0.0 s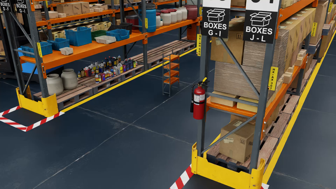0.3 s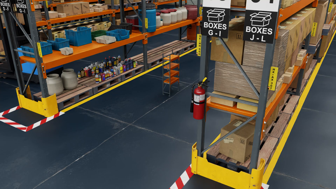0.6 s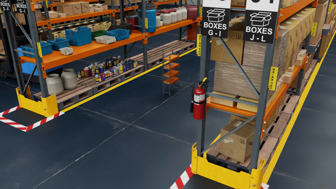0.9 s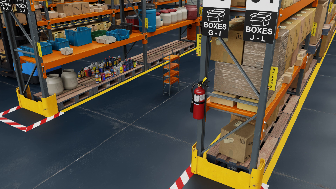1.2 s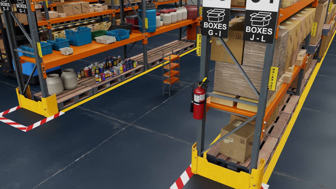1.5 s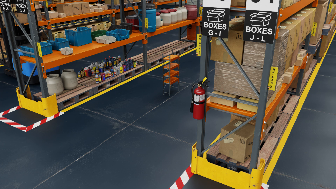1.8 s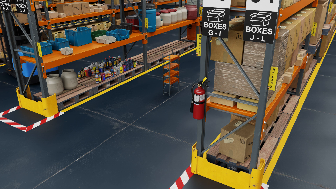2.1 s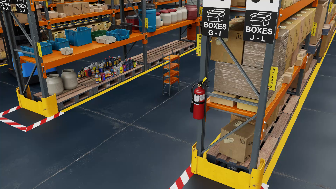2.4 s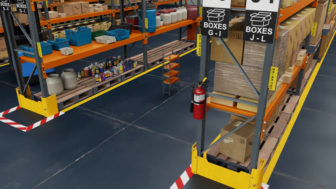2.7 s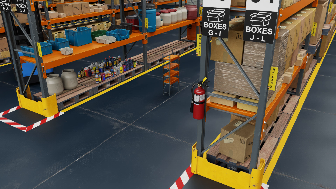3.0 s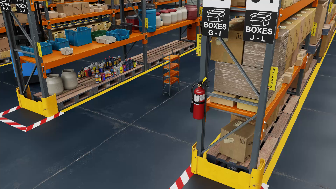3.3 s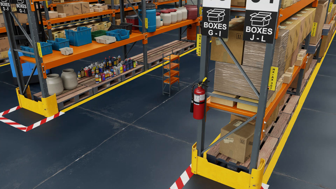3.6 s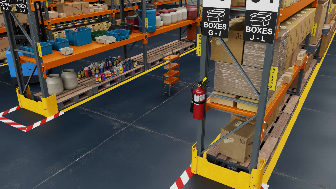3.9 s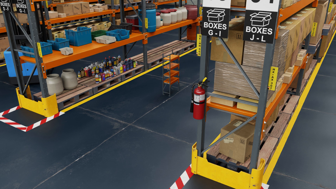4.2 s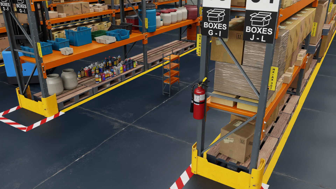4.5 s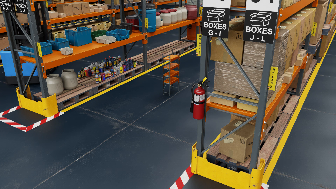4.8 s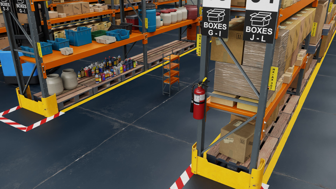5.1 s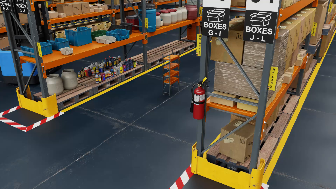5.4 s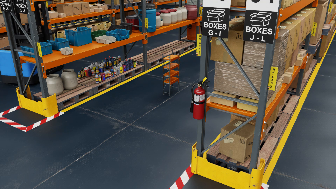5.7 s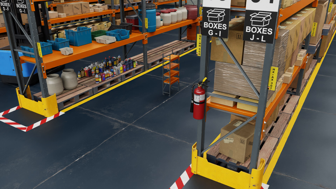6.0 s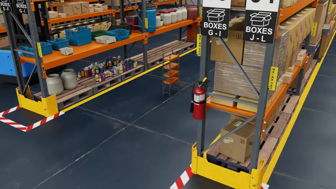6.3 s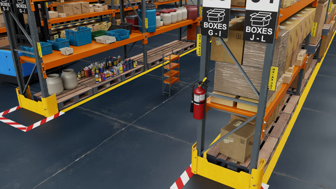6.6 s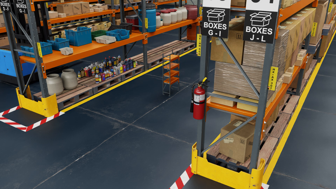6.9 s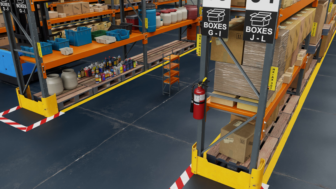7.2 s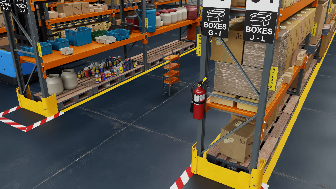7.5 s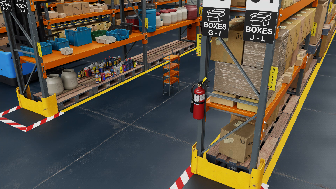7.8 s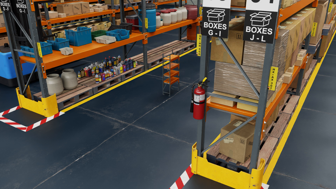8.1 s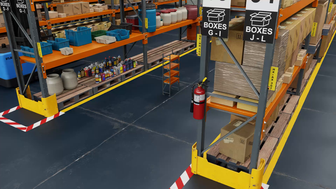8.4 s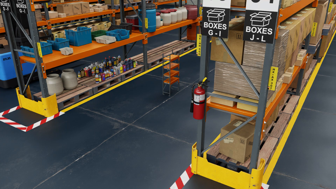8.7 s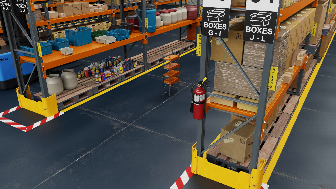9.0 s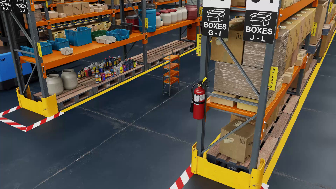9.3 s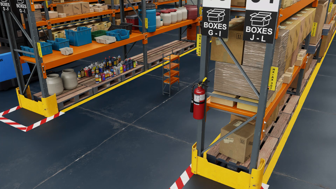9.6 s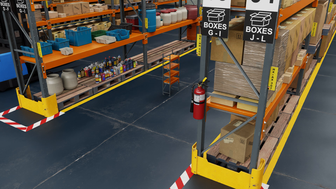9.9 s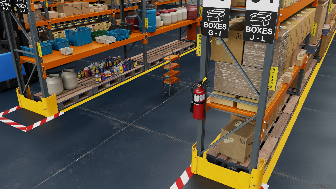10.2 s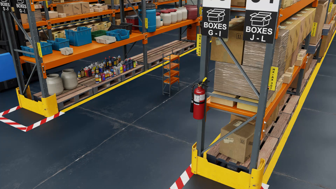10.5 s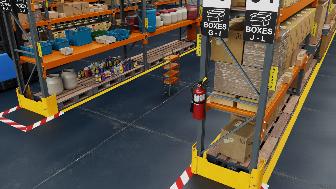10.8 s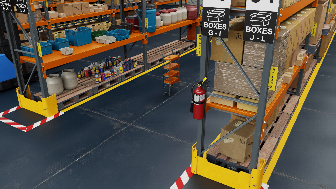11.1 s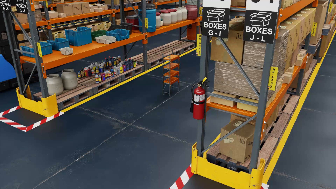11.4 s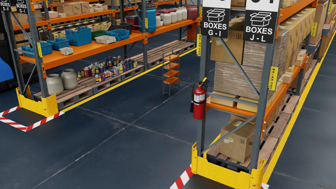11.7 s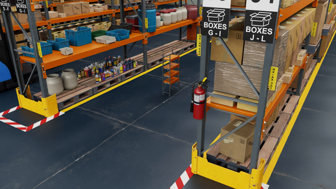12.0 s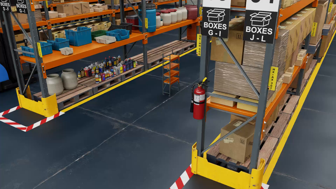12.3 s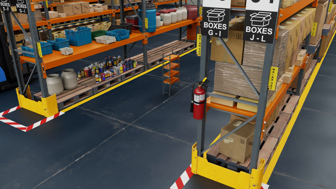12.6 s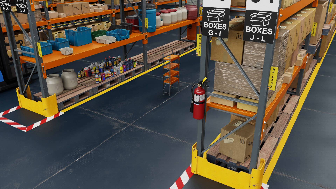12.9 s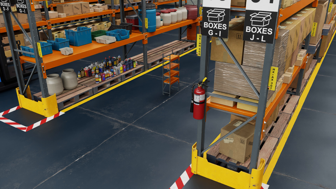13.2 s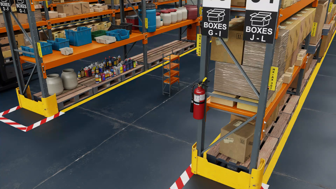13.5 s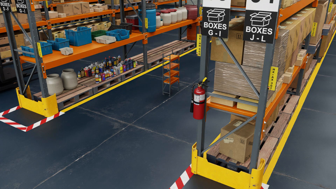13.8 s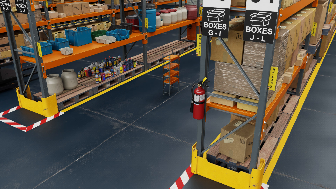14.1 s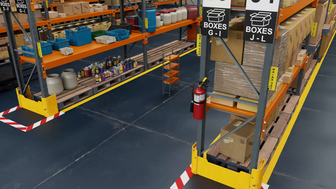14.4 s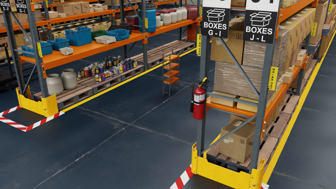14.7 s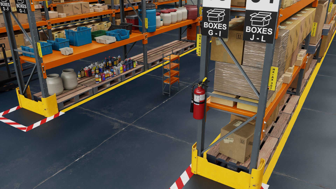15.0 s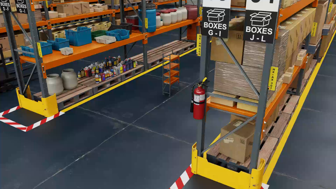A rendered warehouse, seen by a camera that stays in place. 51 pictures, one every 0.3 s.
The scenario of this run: A forklift runs into an object in its way.
